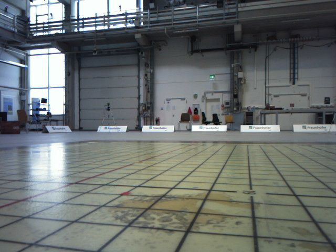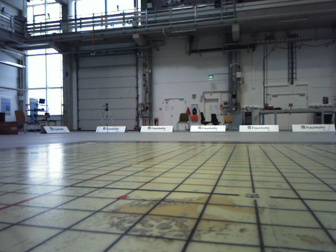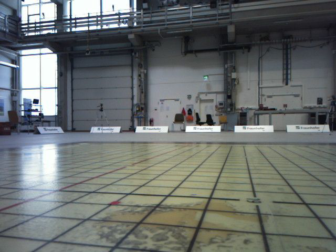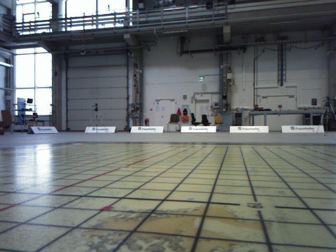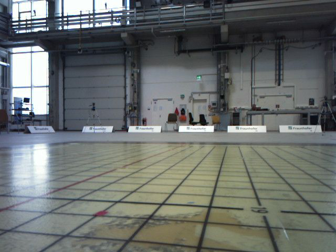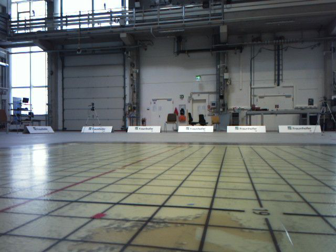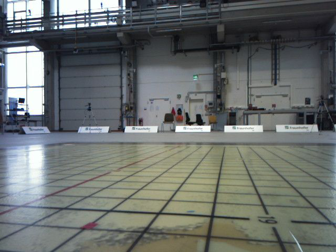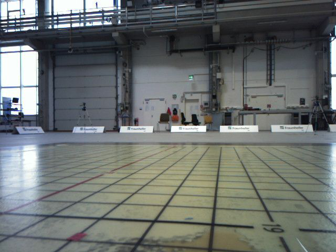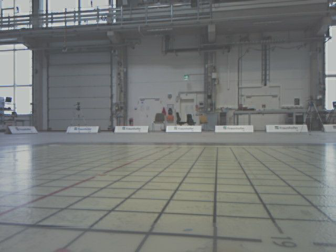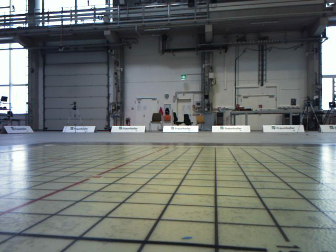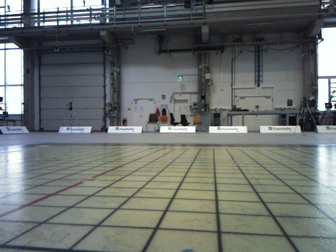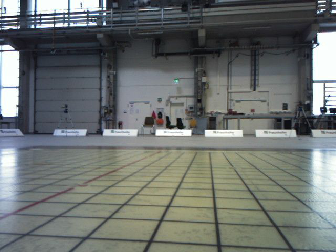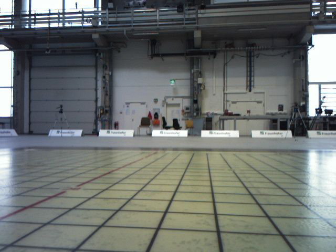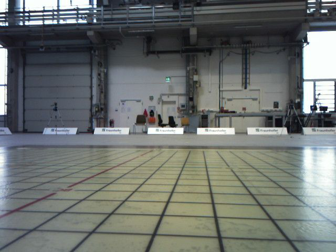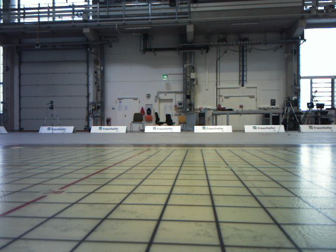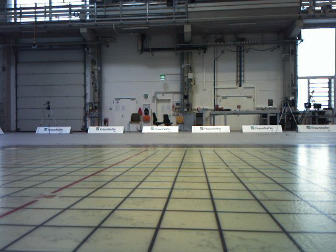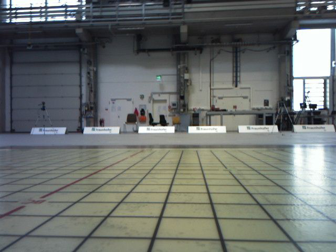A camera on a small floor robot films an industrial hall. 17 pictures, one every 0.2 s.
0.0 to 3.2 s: The camera pans to its right, which is clockwise from overhead, by about 10 degrees. It travels forward, about 0.6 m, so what stands in front looms larger.
The film runs forward here.
